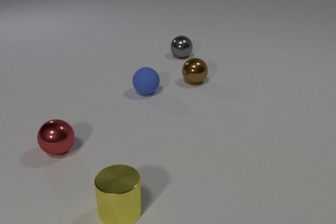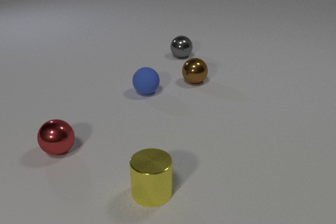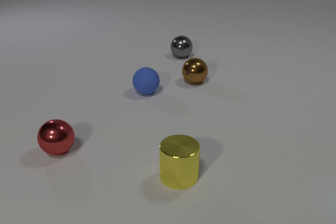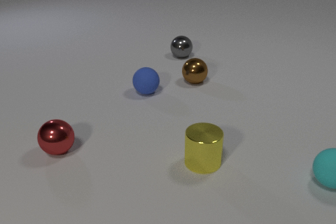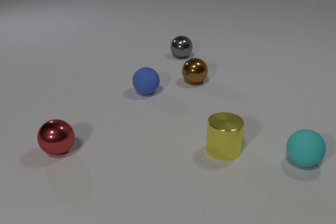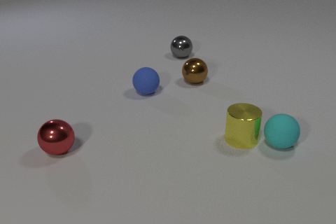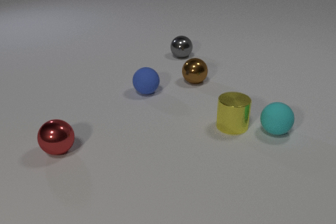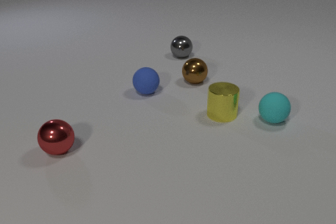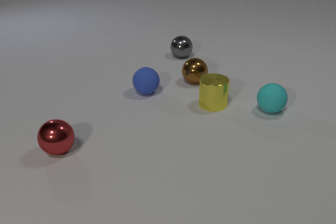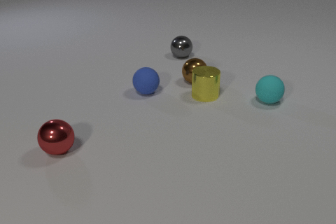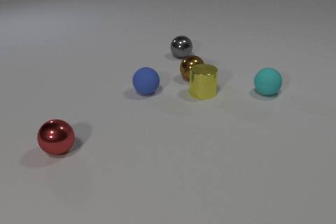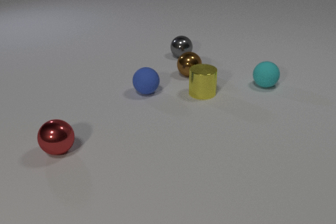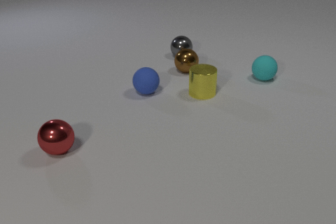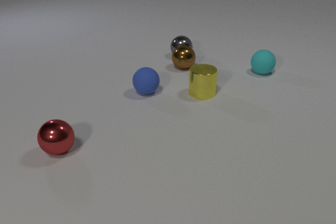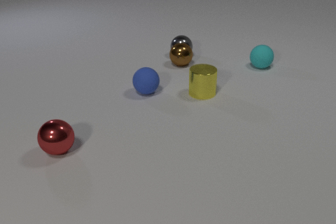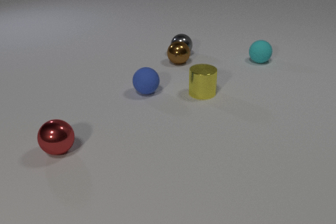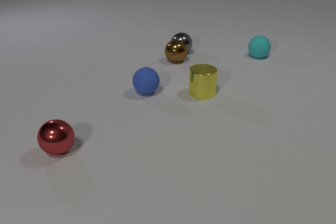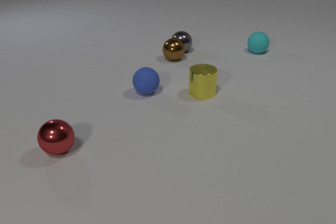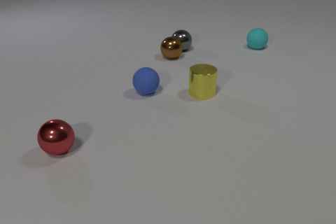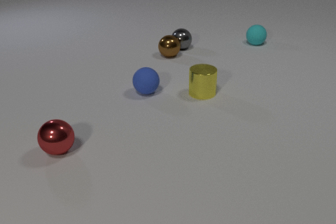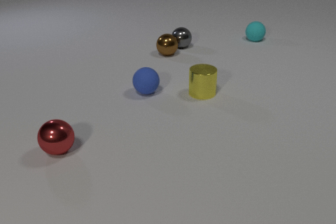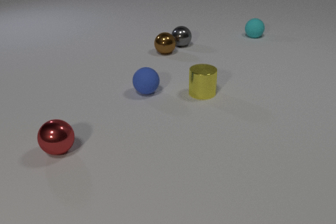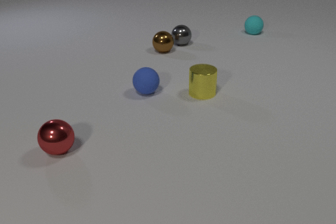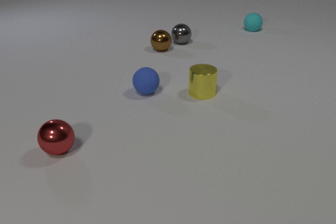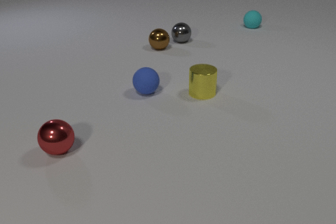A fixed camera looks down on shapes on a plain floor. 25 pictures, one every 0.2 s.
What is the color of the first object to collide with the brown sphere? yellow.
How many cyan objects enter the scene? 1.
What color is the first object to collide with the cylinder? cyan.
0.0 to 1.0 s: The cyan rubber sphere comes in at the right edge, rolls to the left and away from the camera. The yellow metal cylinder slides away from the camera and to the right.
1.0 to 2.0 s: The cyan rubber sphere rolls away from the camera. The yellow metal cylinder slides away from the camera and to the left. The brown metal sphere rolls away from the camera. The cyan rubber sphere and the yellow metal cylinder collide. The yellow metal cylinder and the brown metal sphere collide.
2.0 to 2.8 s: The cyan rubber sphere rolls away from the camera. The brown metal sphere rolls away from the camera. The brown metal sphere and the gray metal sphere collide.
2.8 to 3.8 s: The cyan rubber sphere rolls away from the camera. The brown metal sphere rolls away from the camera and to the left. The gray metal sphere rolls away from the camera.
3.8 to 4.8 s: The cyan rubber sphere rolls away from the camera. The brown metal sphere rolls away from the camera and to the left. The gray metal sphere rolls away from the camera.
